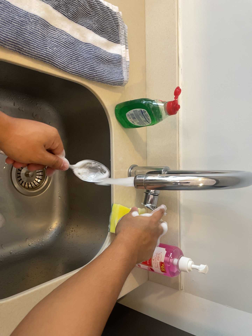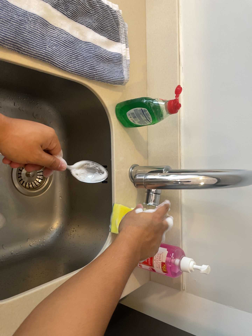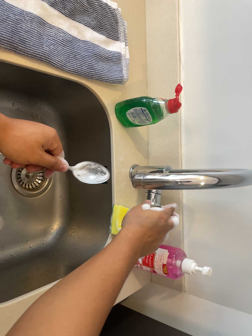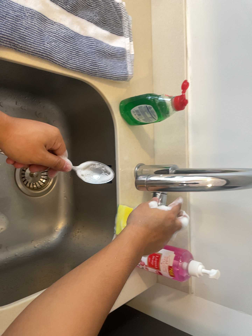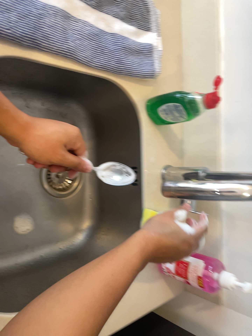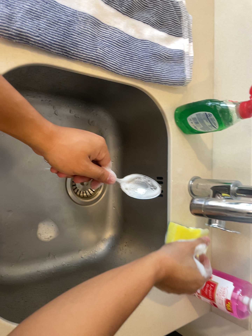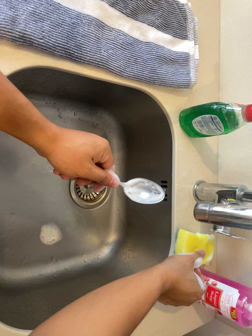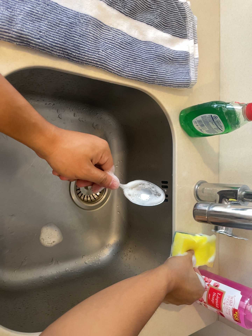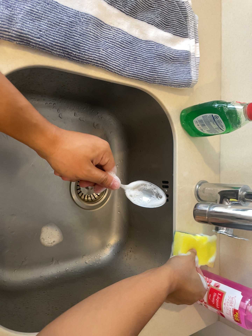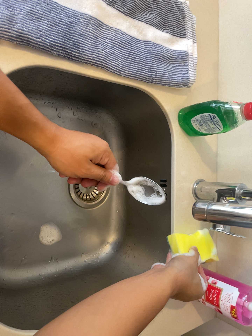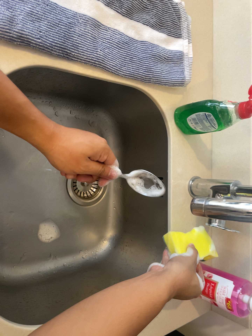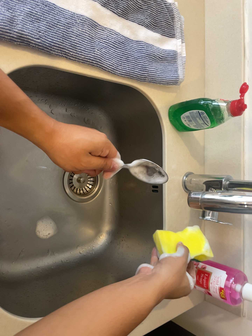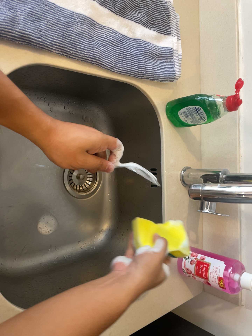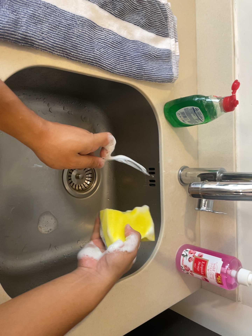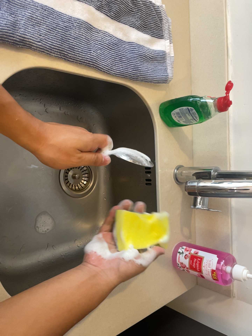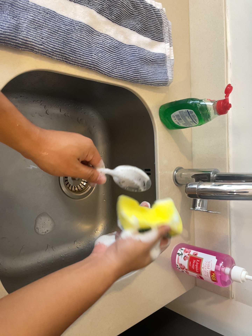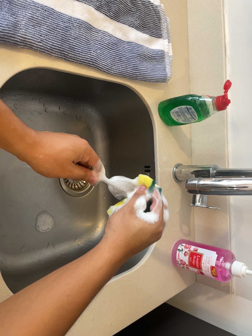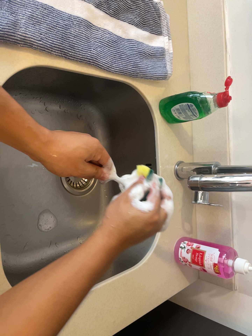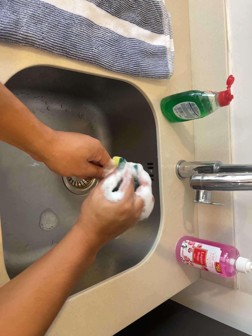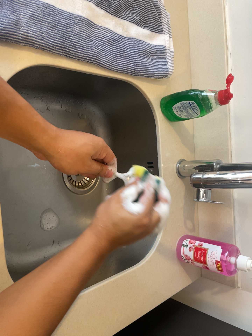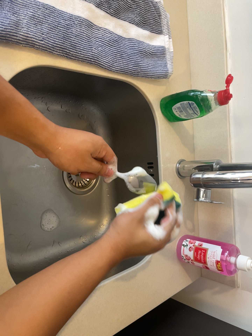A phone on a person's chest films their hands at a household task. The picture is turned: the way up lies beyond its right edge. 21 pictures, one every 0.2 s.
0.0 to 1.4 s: The scene slides to the right, as the camera pans about 15 degrees to its left. It travels forward, about 9 cm, so what stands in front looms larger.
1.4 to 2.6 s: The camera travels backward, about 7 cm, so what stands in front gets smaller.
2.6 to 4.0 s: The camera shifts only a little, or ends up much as it began.
The film runs backward here.
